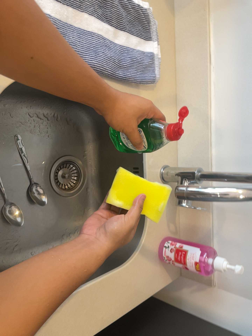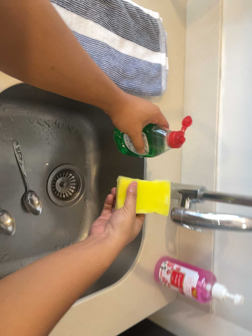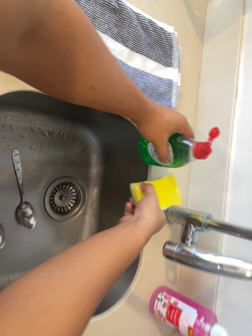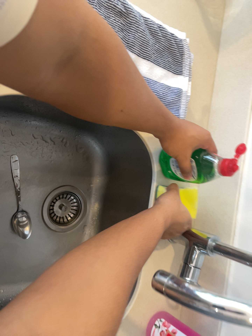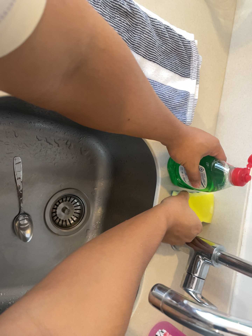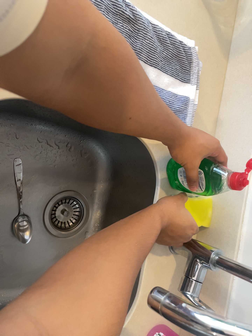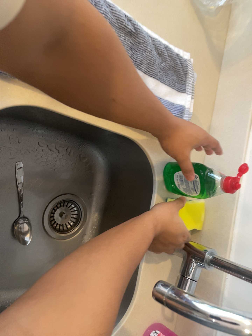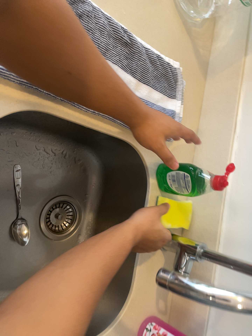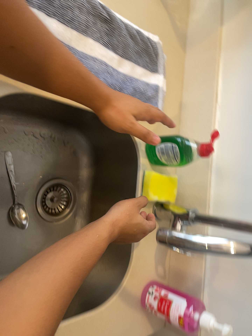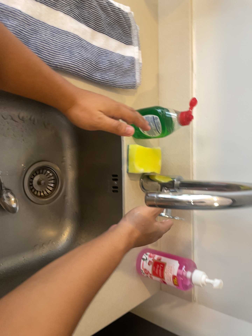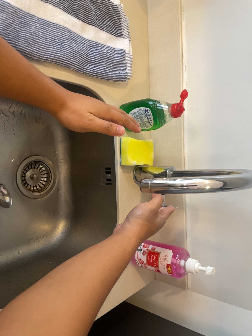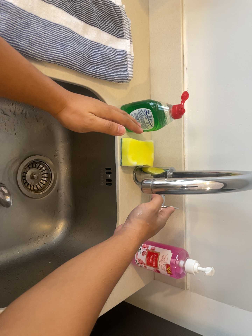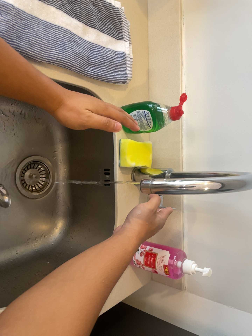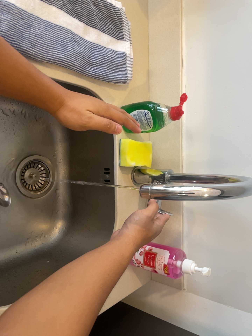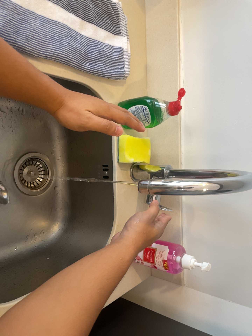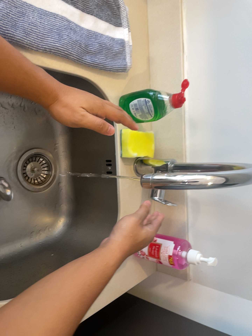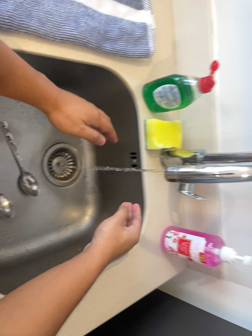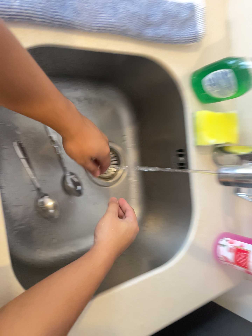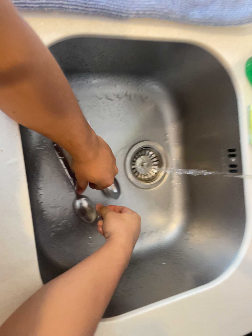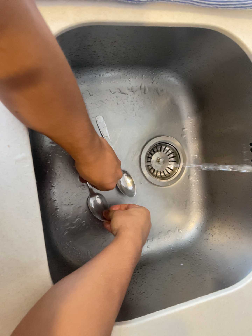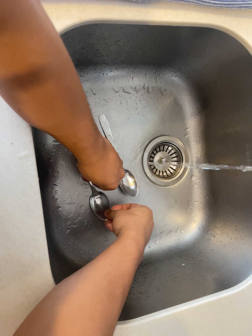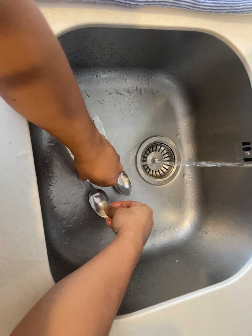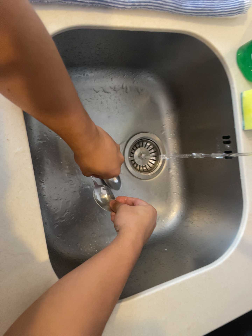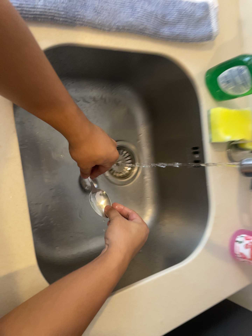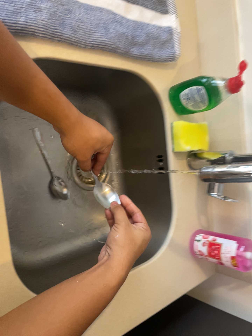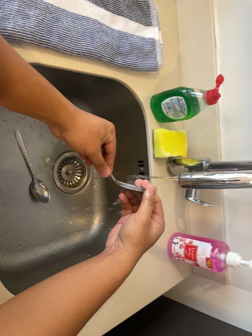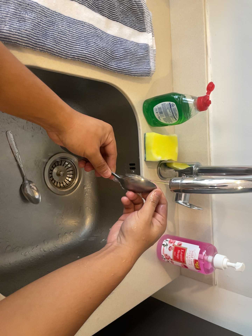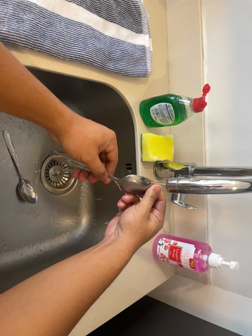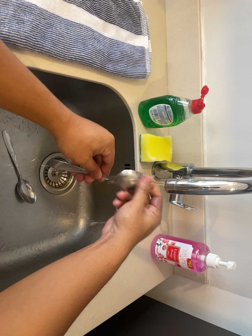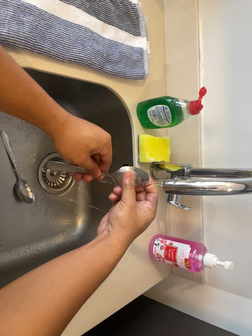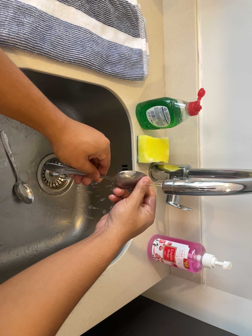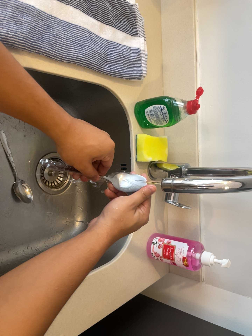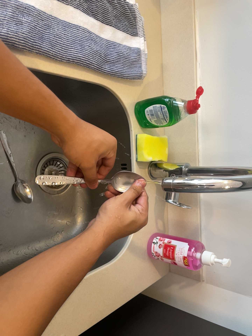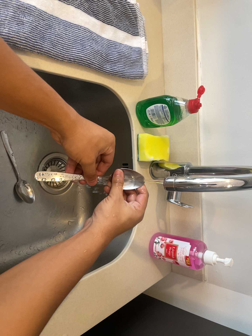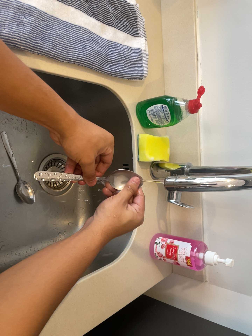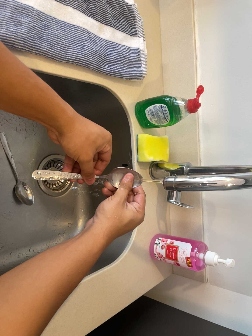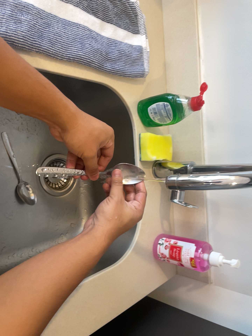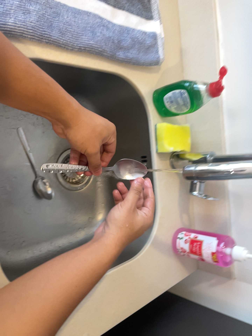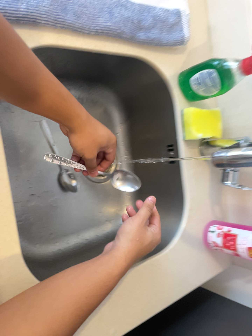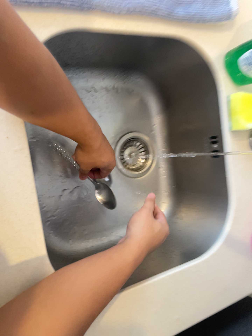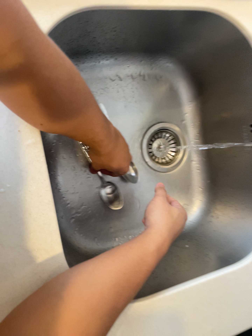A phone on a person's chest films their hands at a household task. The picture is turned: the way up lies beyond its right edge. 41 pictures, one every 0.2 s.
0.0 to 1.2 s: The camera travels forward and to its right, about 12 cm, so what stands in front looms larger. Its aim tips toward the top of its view by about 10 degrees, and the scene shifts downward. It rolls about its line of sight by about 15 degrees, and the scene rotates clockwise.
1.2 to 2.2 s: The camera swings to its right by about 15 degrees, and the scene slides to the left. It travels backward, about 10 cm, so what stands in front gets smaller. Its aim tips toward the bottom of its view by about 10 degrees, and the scene shifts upward. It rolls about its line of sight by about 10 degrees, and the scene rotates counterclockwise.
2.2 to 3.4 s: The camera pans to its left by about 20 degrees. It travels forward, about 8 cm, so what stands in front looms larger.
3.4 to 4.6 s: The camera shifts only a little, or ends up much as it began.
4.6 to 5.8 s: The camera pans to its right by about 20 degrees. It travels backward, about 9 cm, so what stands in front gets smaller.
5.8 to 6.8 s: The camera keeps its place and its aim.
6.8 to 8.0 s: The camera pans to its left by about 30 degrees. It travels forward and to its right, about 16 cm, so what stands in front looms larger.
The film runs backward here.
